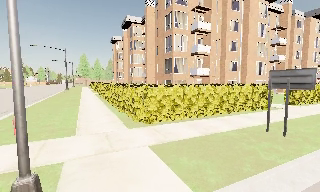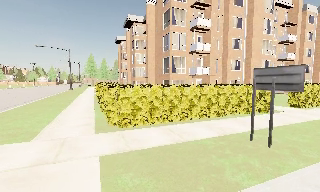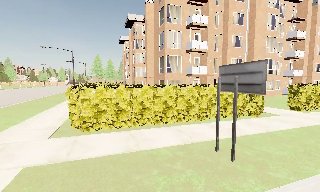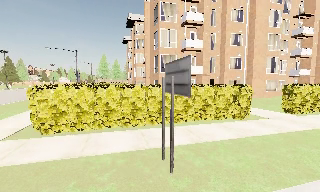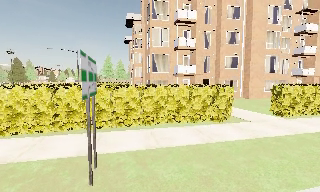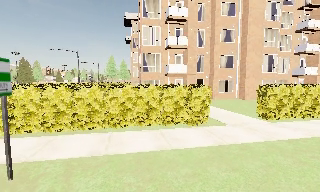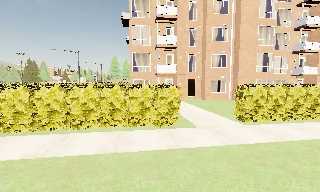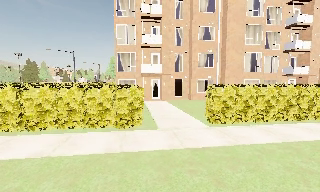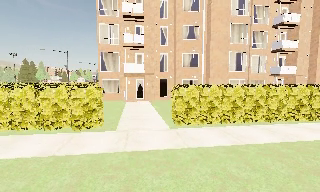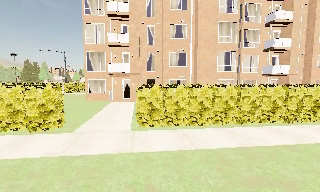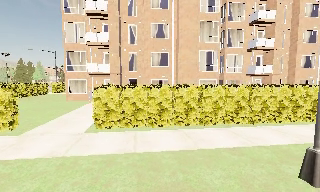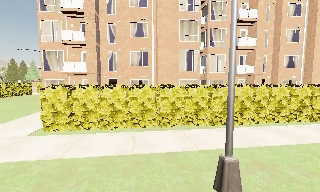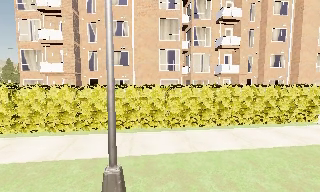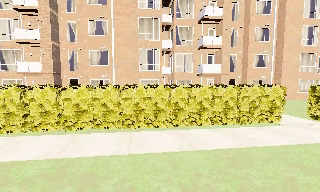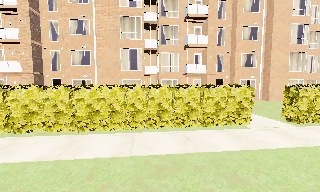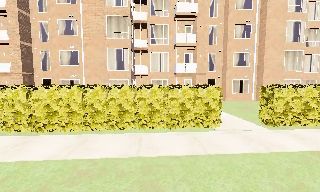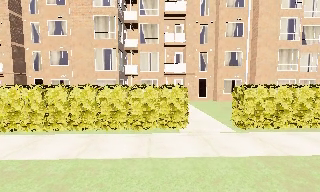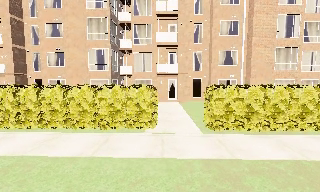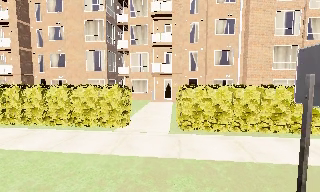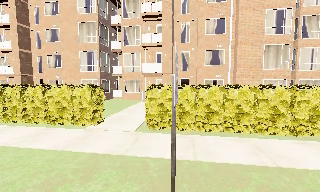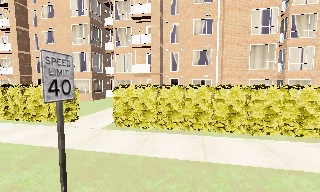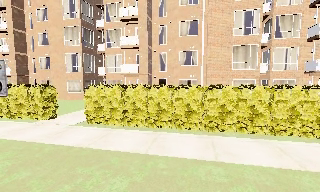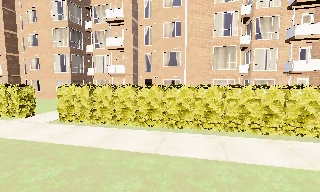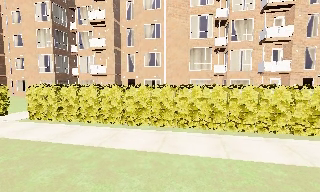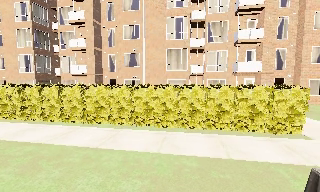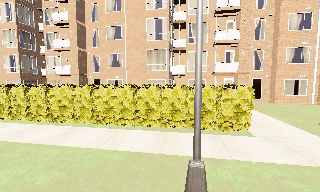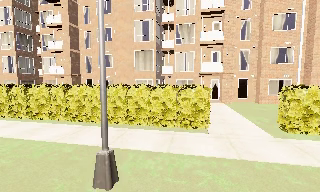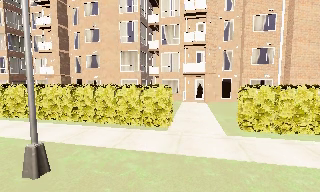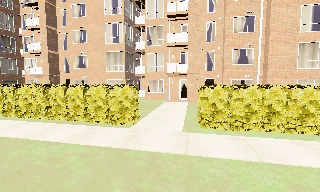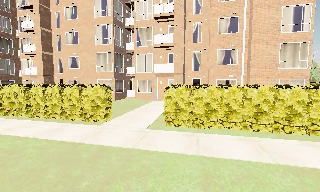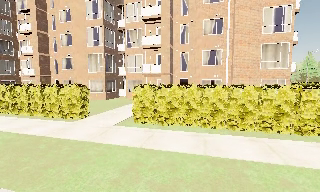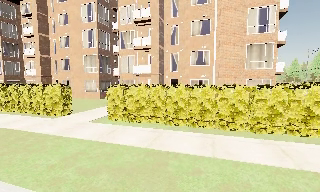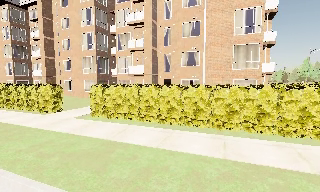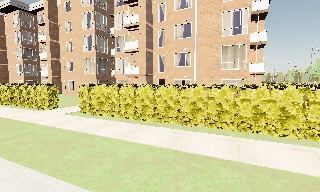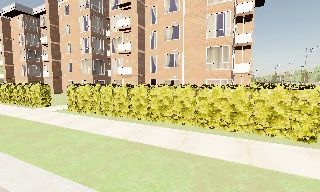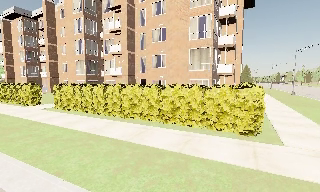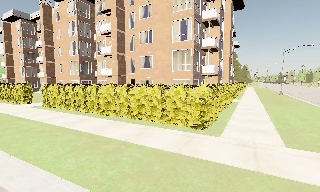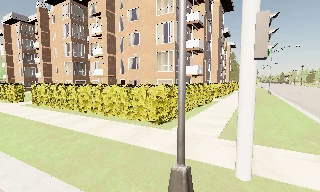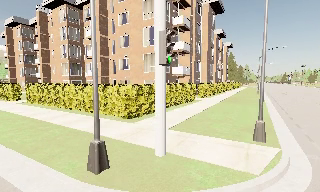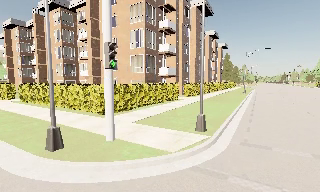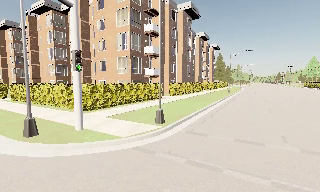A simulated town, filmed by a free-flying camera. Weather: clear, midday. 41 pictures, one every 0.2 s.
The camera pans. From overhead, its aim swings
counterclockwise.
0.0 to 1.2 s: The camera pans to its left, which is counterclockwise from overhead, by about 15 degrees. It travels to its right, about 11 m, so close, fixed things drift to the left.
1.2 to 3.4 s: The camera pans to its left, which is counterclockwise from overhead, by about 10 degrees. It travels to its right, about 20 m, so close, fixed things drift to the left.
3.4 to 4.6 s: The camera pans to its left, which is counterclockwise from overhead, by about 10 degrees. It travels to its right, about 11 m, so close, fixed things drift to the left.
4.6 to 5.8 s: The camera travels to its right, about 11 m, so close, fixed things drift to the left.
5.8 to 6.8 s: The camera pans to its left, which is counterclockwise from overhead, by about 15 degrees. It travels to its right, about 10 m, so close, fixed things drift to the left.
6.8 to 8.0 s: The camera travels to its right and backward, about 13 m, so close, fixed things drift to the left.
The film runs backward here.
